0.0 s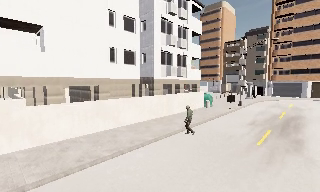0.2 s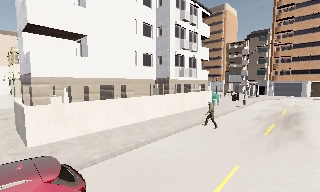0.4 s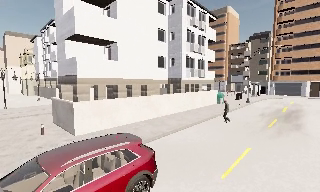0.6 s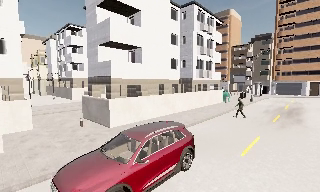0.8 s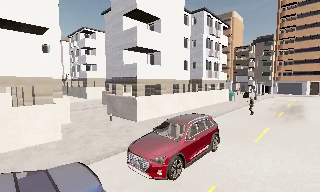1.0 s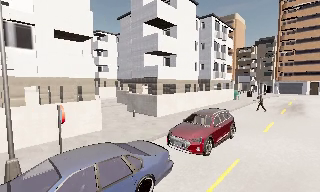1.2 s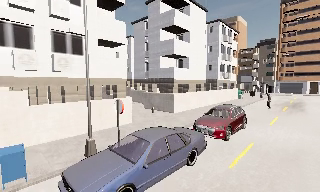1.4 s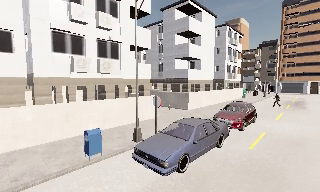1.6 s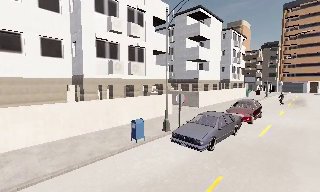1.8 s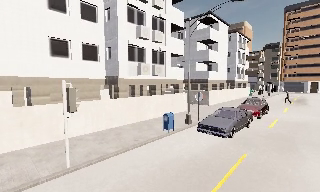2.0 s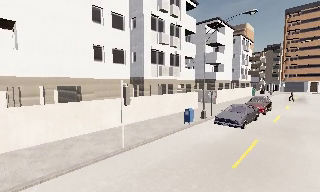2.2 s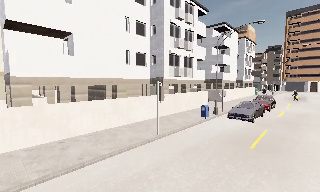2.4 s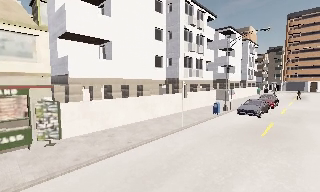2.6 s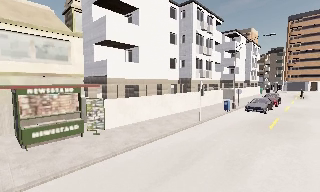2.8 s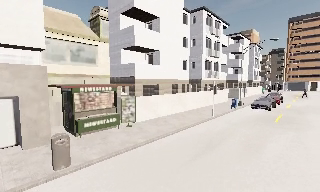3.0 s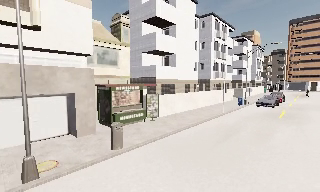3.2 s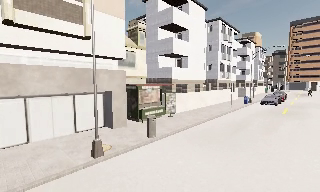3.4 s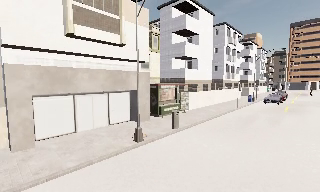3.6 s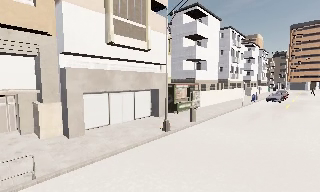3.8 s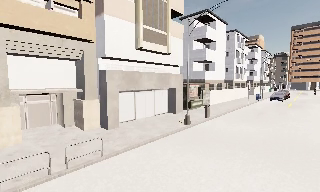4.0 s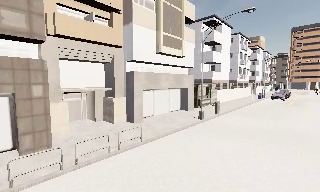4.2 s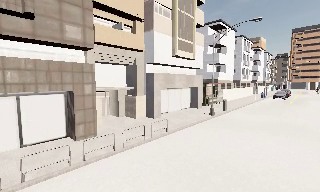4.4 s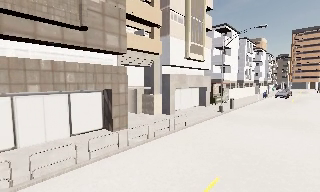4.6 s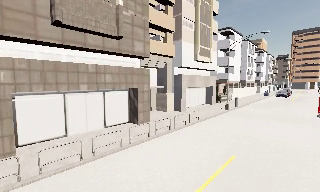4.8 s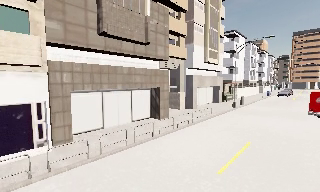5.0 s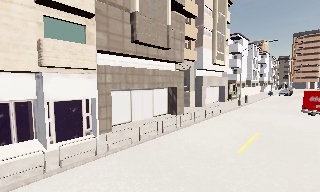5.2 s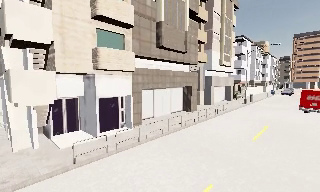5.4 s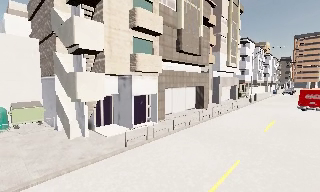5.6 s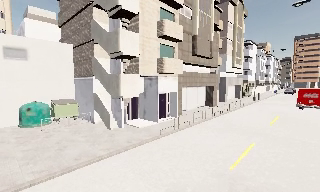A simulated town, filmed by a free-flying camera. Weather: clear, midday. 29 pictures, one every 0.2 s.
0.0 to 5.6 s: The camera travels backward and to its left, about 60 m, so what stands in front gets smaller.
The film runs backward here.
